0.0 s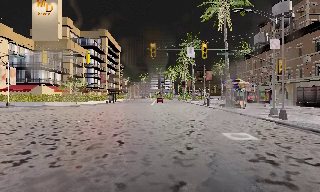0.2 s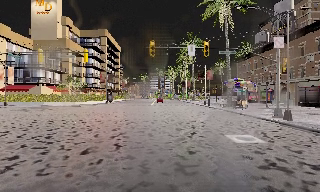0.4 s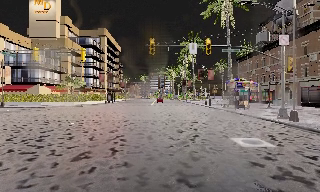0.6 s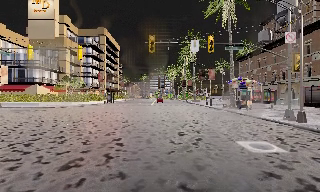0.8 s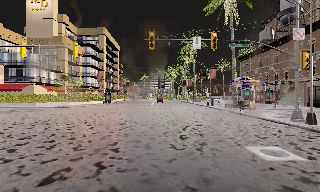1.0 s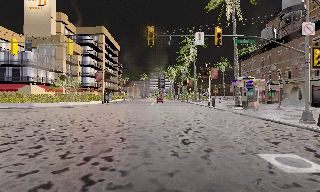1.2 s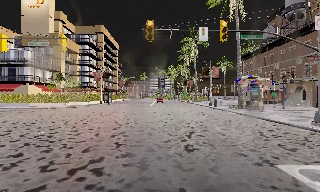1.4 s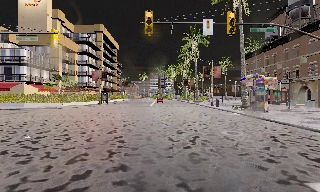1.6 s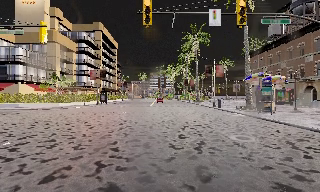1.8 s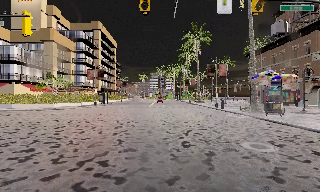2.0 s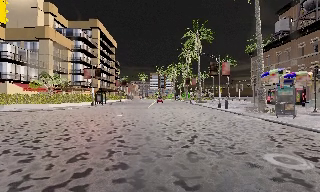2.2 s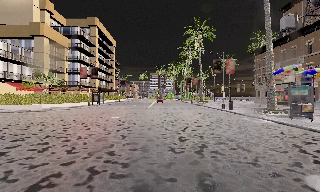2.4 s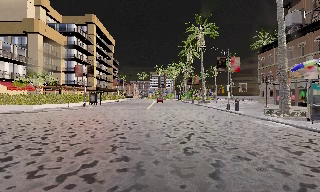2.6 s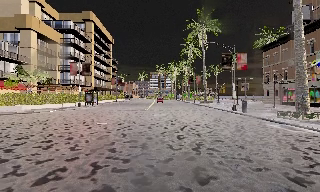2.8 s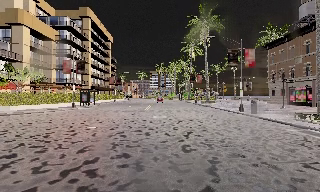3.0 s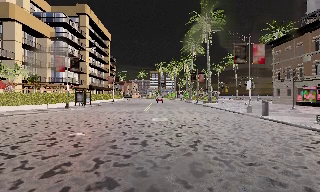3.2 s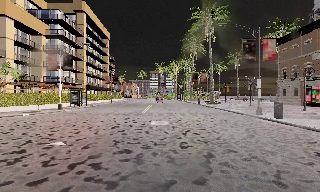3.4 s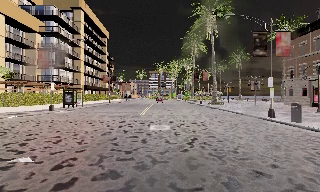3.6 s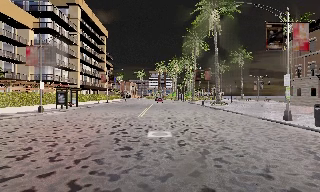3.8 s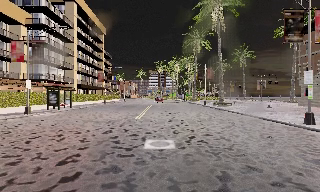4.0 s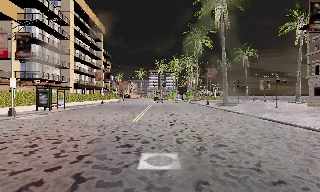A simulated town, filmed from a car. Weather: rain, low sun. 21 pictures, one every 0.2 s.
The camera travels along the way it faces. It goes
forward.
0.0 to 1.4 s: The camera travels forward, about 4.5 m, so what stands in front looms larger. It gains speed.
1.4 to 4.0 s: The camera travels forward, about 18 m, so what stands in front looms larger.
The film runs forward here.
